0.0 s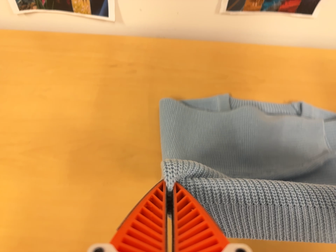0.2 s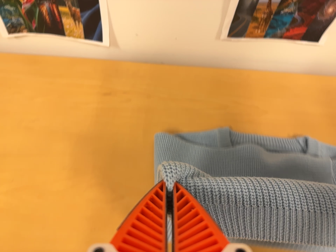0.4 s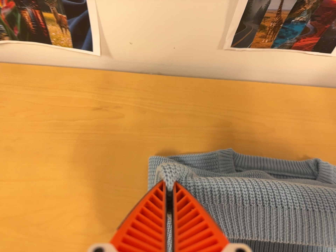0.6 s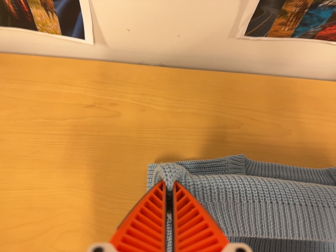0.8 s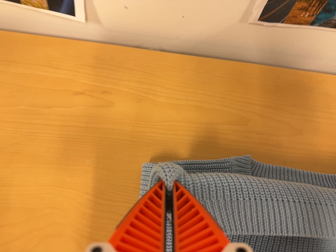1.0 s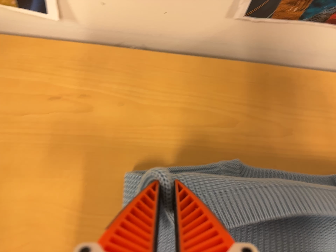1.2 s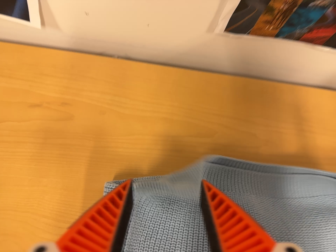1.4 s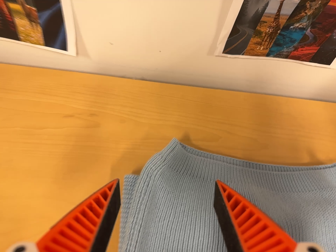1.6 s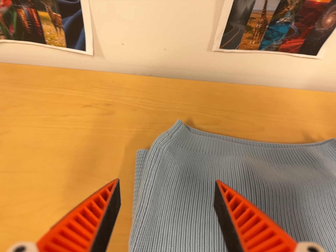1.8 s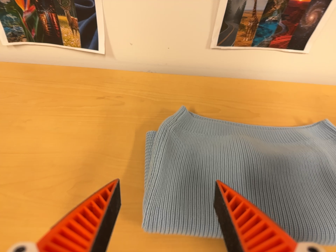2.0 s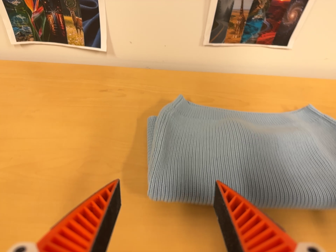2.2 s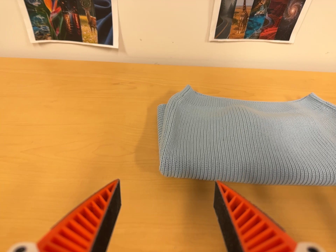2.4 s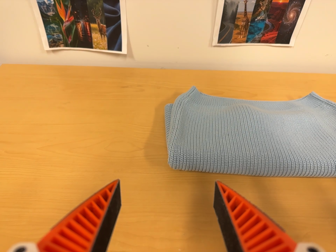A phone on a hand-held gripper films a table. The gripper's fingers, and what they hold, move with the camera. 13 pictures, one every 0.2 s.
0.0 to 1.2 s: The camera travels forward and toward the top of its view, about 24 cm, so what stands in front looms larger.
1.2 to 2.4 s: The camera travels toward the bottom of its view and backward, about 36 cm. Its aim tips toward the top of its view by about 25 degrees.
The film runs forward here.
